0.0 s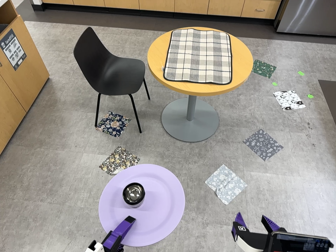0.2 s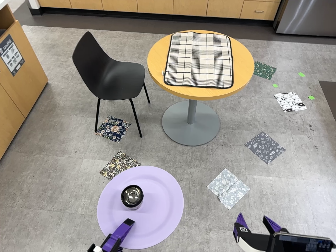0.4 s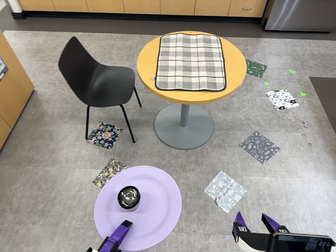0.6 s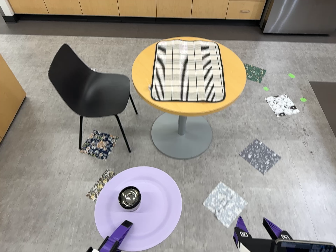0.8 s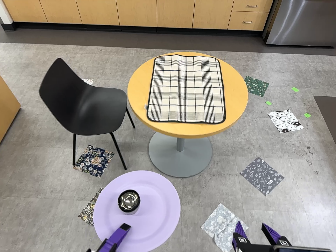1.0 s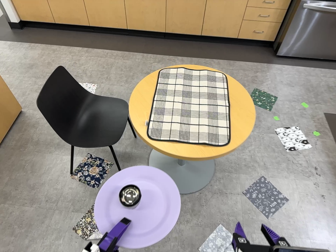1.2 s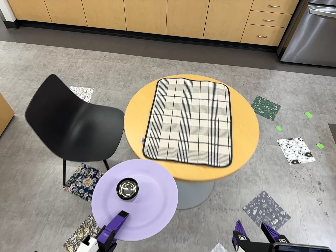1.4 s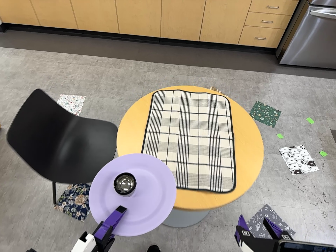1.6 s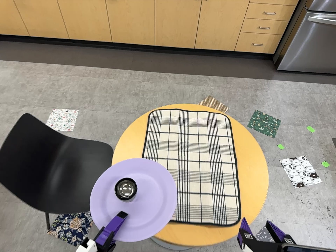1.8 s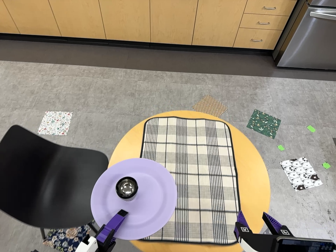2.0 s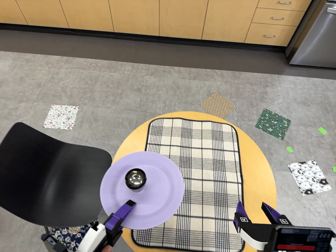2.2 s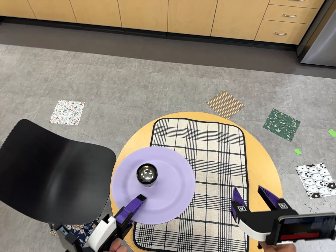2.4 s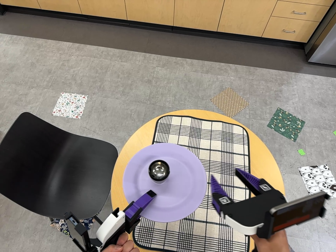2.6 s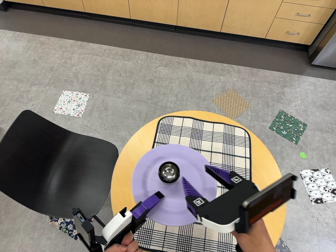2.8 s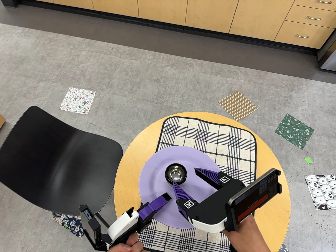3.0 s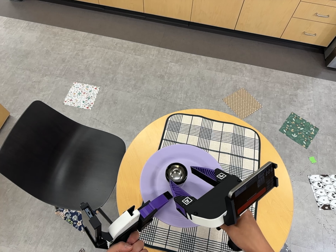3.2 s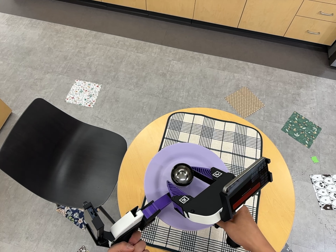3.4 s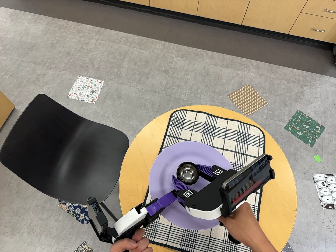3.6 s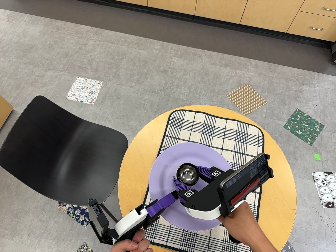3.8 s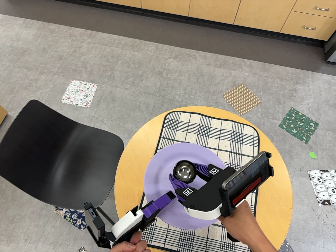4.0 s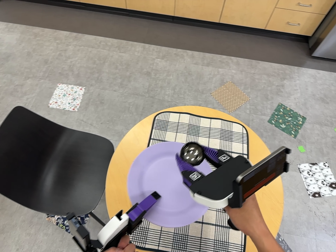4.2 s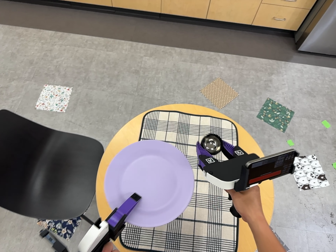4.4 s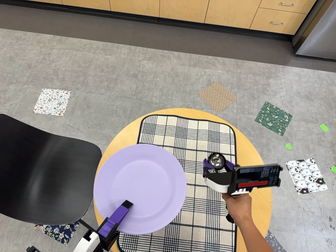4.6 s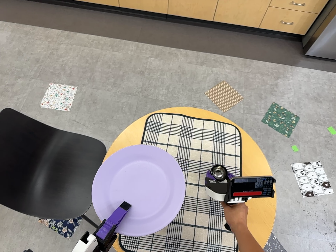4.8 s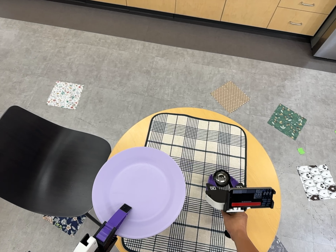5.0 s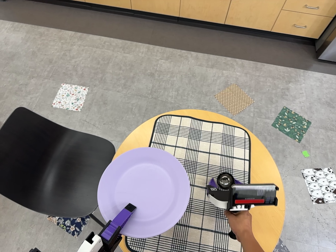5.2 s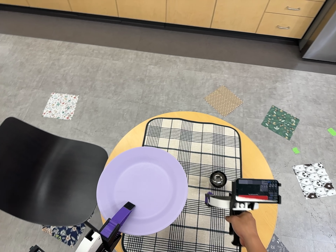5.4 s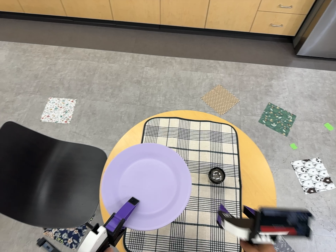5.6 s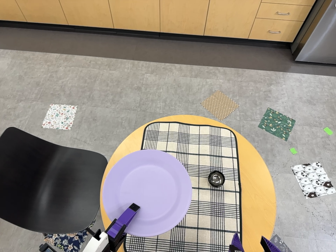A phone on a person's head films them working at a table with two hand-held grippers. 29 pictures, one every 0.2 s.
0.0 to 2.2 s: The camera travels toward the top of its view and forward, about 110 cm, so close, fixed things drift downward.
2.2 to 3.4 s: The camera travels forward, about 6 cm, so what stands in front looms larger.
3.4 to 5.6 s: The camera travels to its right, about 6 cm, so close, fixed things drift to the left. It rolls about its line of sight by about 10 degrees, and the scene rotates counterclockwise.
The film runs forward here.
